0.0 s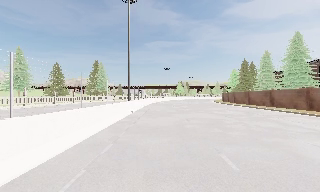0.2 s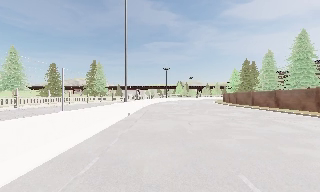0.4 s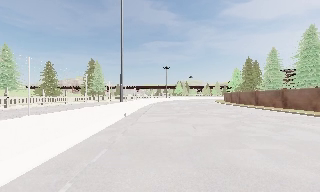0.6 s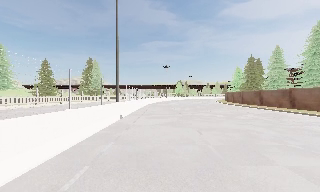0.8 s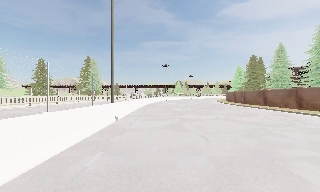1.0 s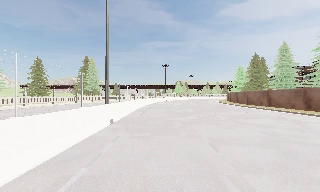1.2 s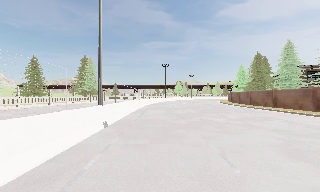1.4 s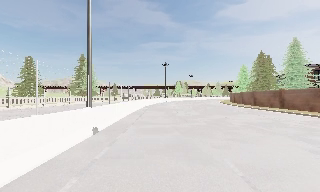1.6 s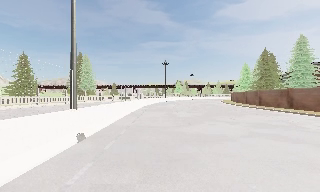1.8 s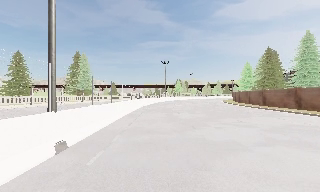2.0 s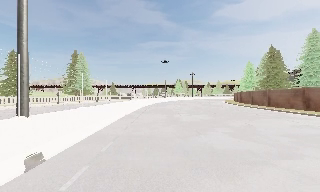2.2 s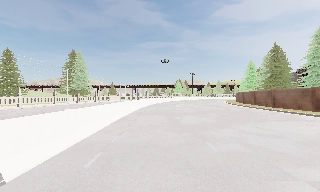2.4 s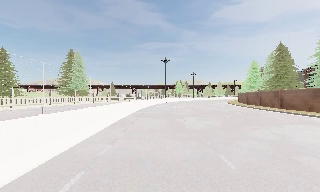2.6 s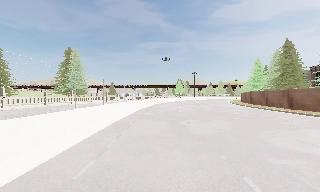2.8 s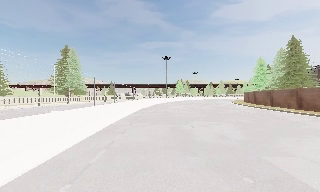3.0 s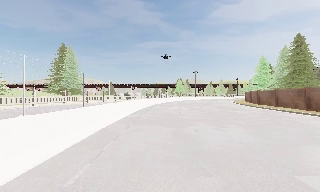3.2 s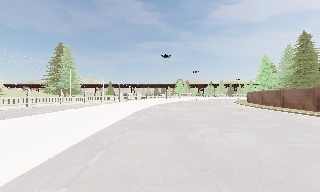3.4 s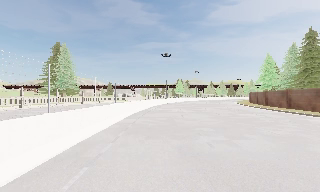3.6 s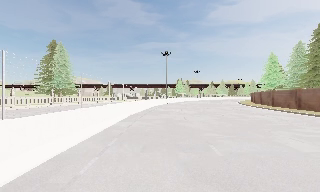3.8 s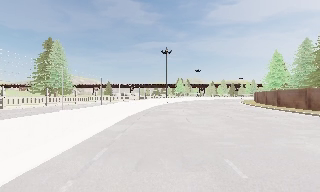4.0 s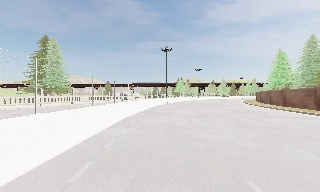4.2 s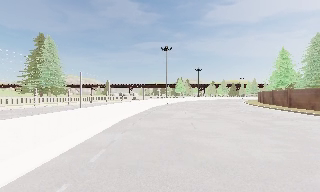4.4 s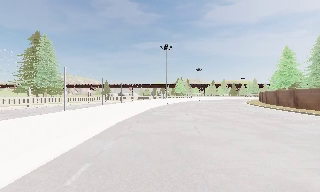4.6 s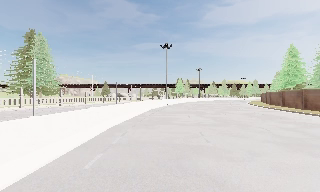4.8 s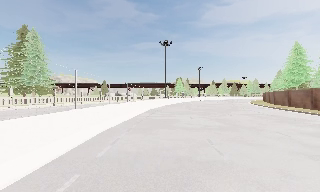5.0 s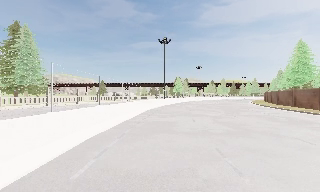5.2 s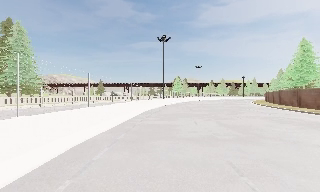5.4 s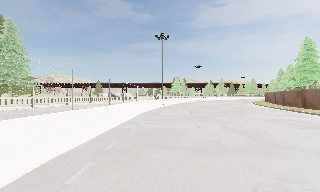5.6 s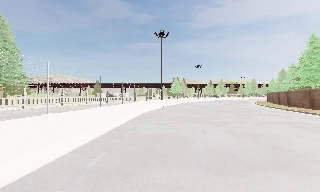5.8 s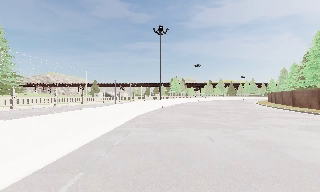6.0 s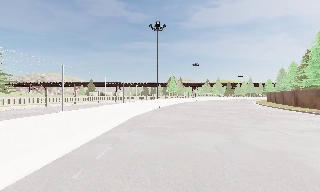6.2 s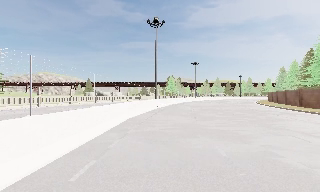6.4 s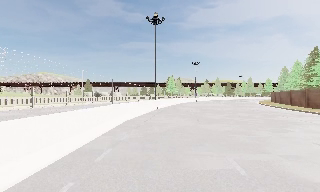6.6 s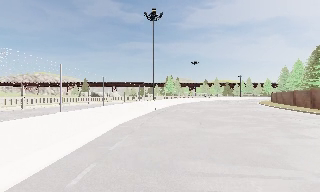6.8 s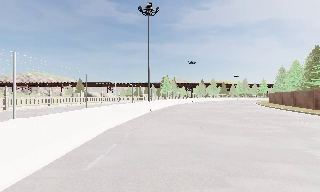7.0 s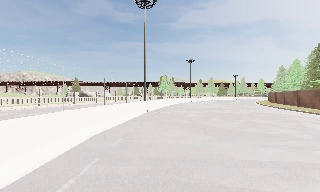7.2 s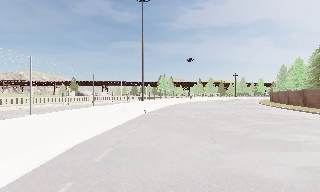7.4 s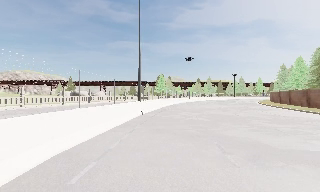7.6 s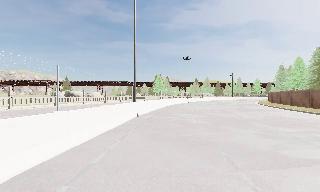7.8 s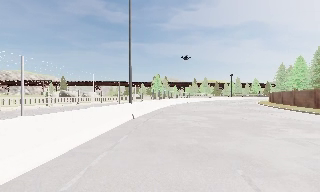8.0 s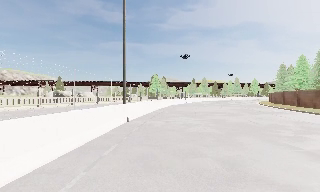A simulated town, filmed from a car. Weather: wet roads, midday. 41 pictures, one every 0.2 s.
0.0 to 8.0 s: The scene slides to the left, as the camera pans about 10 degrees to its right. It travels forward, about 45 m, so what stands in front looms larger.
The film runs forward here.
